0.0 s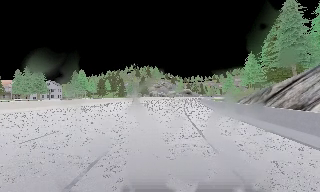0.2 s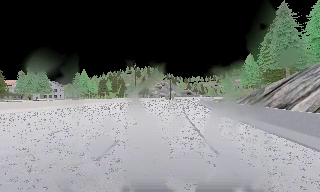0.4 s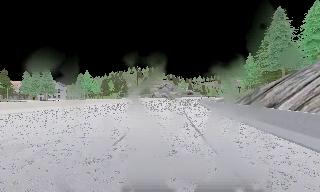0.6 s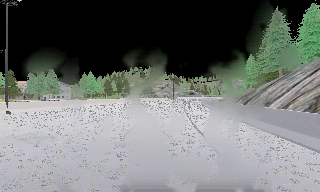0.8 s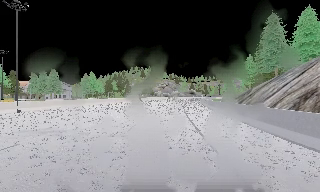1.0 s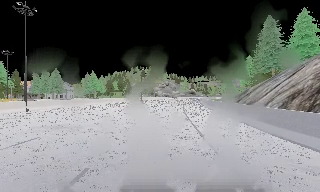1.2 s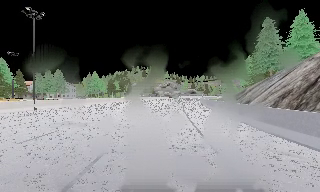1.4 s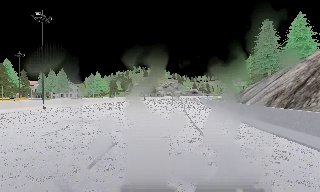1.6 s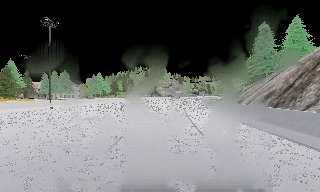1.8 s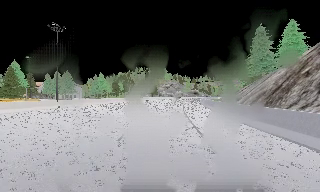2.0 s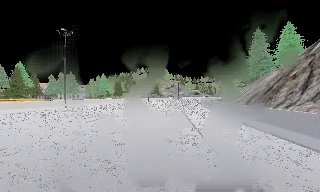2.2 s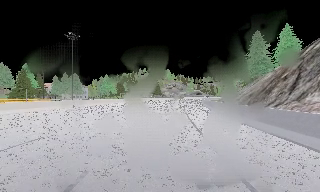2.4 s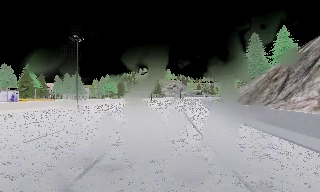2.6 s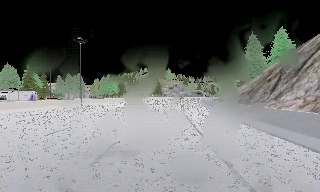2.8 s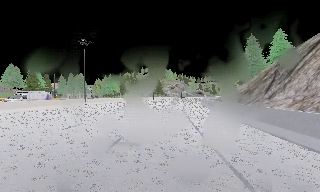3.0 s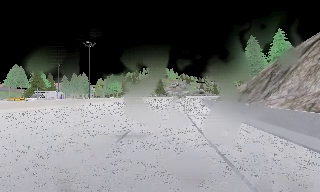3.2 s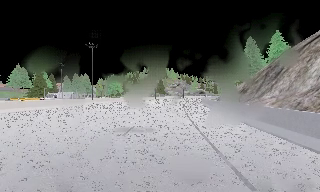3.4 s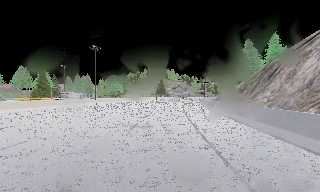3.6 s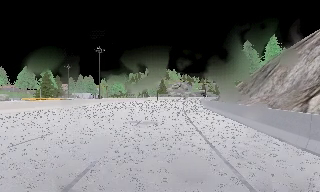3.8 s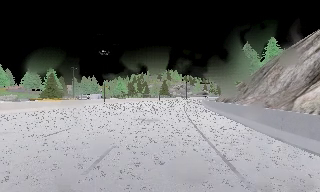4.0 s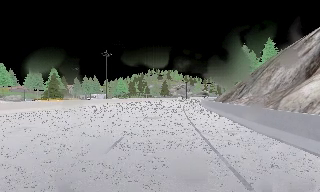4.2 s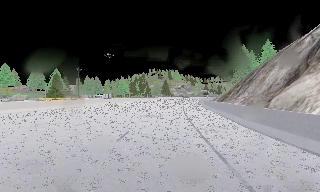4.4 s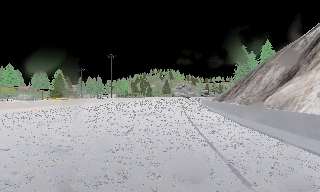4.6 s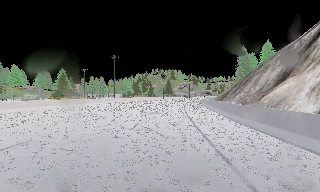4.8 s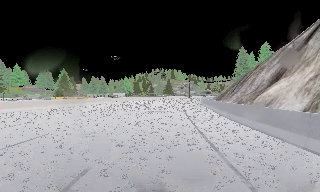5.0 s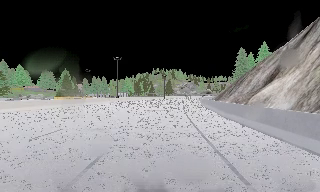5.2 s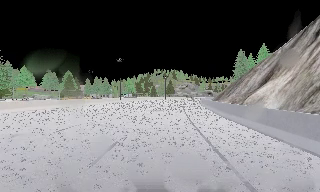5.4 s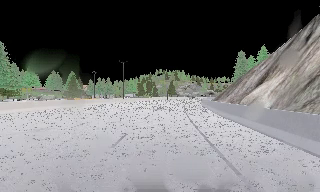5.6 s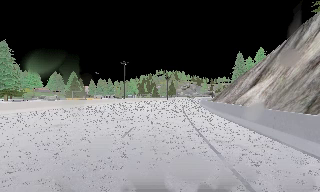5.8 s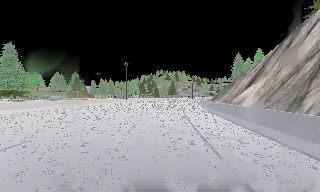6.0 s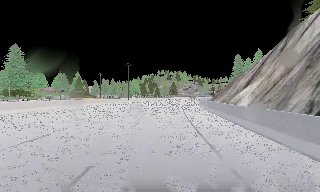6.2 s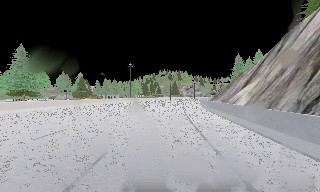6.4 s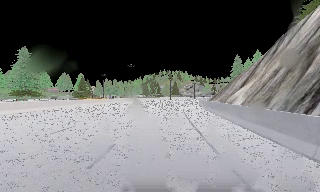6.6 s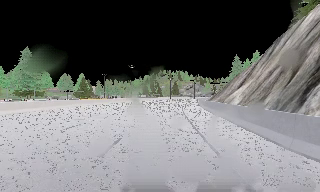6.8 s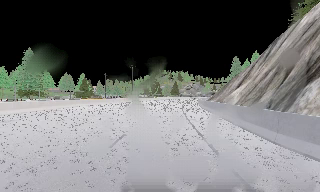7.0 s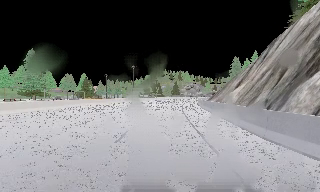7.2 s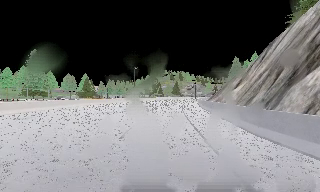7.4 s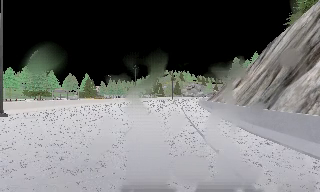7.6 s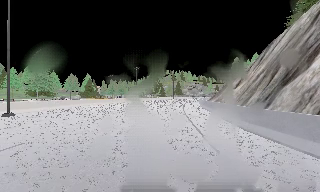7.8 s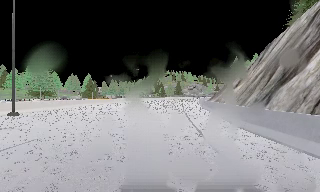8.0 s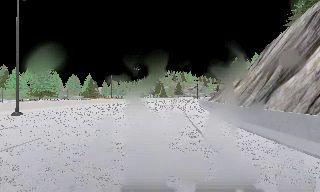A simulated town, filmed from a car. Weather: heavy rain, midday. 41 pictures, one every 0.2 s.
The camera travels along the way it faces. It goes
backward.
0.0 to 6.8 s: The camera swings to its left by about 10 degrees, and the scene slides to the right. It travels backward, about 40 m, so what stands in front gets smaller.
6.8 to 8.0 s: The camera travels backward, about 3 m, so what stands in front gets smaller. It loses speed.
The film runs backward here.
